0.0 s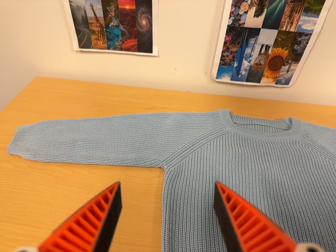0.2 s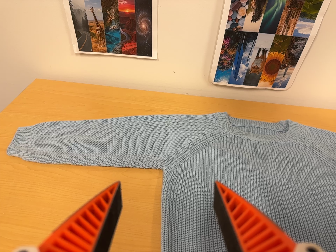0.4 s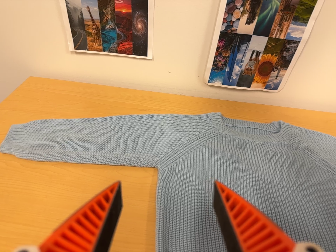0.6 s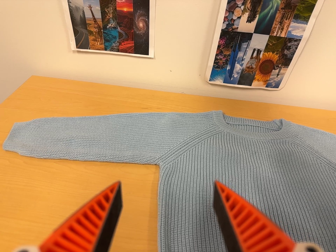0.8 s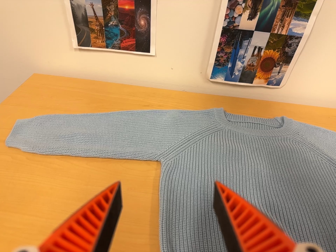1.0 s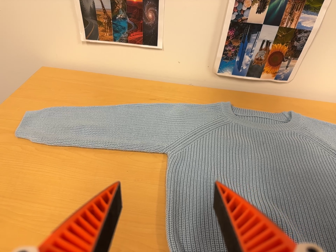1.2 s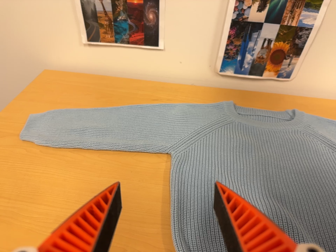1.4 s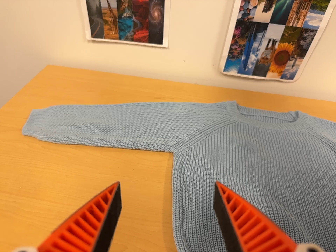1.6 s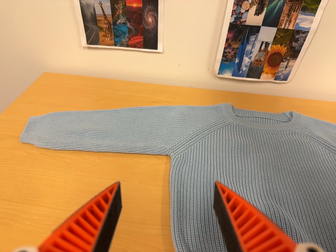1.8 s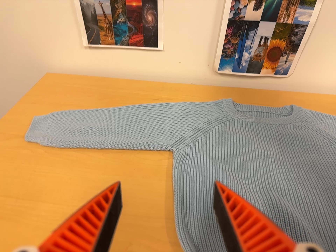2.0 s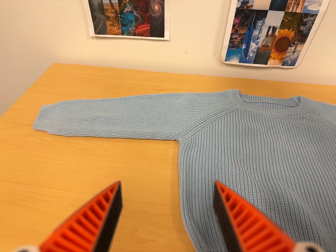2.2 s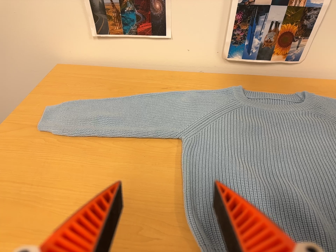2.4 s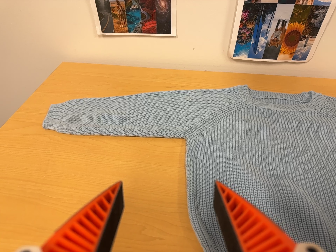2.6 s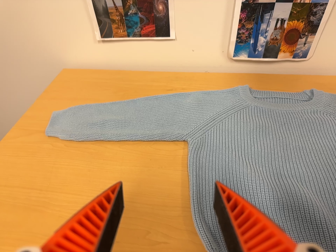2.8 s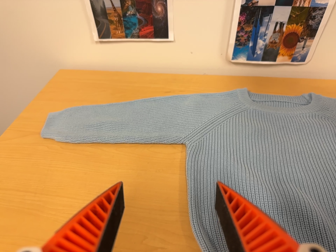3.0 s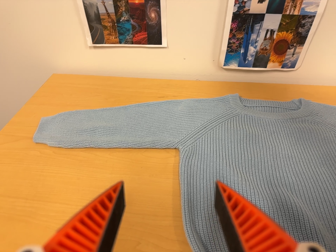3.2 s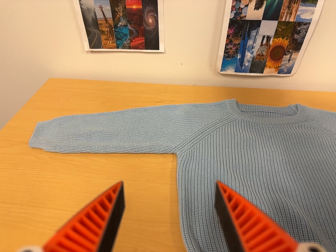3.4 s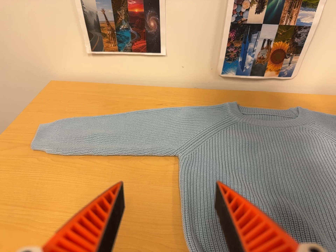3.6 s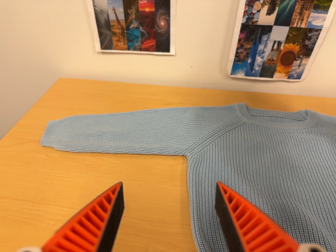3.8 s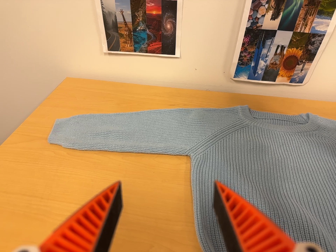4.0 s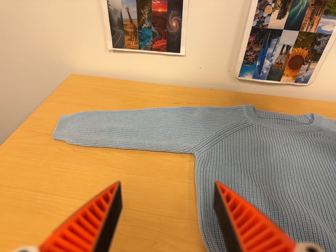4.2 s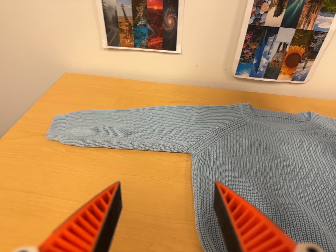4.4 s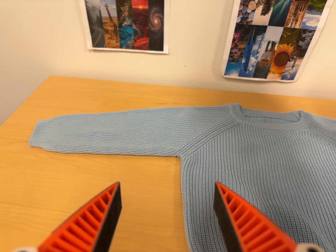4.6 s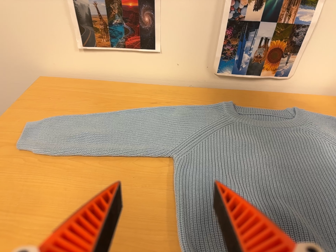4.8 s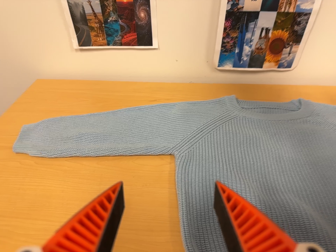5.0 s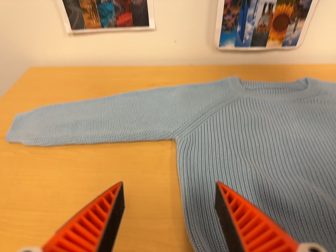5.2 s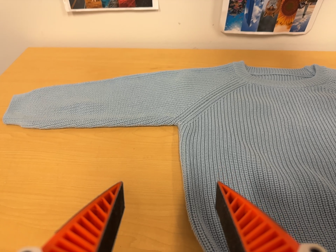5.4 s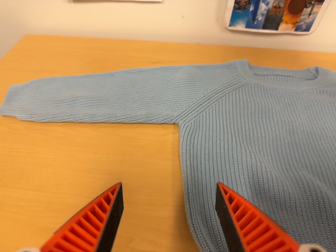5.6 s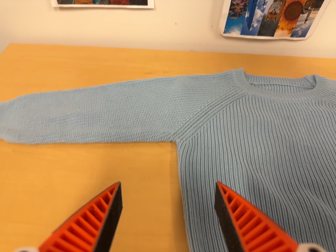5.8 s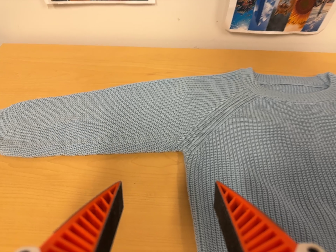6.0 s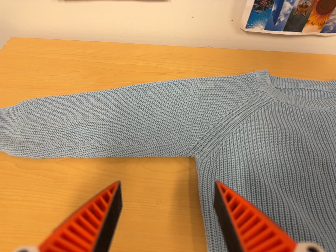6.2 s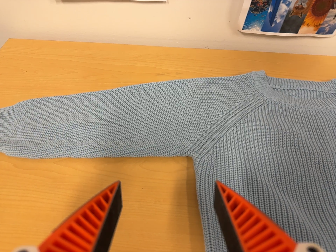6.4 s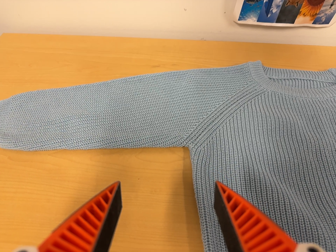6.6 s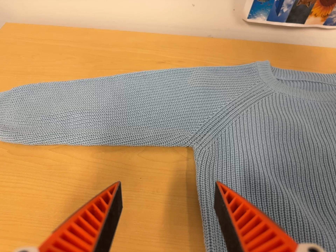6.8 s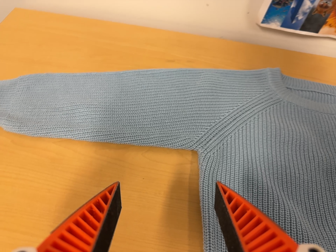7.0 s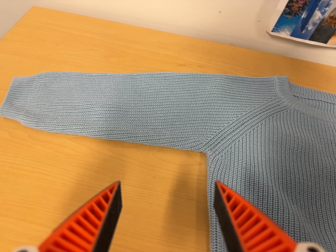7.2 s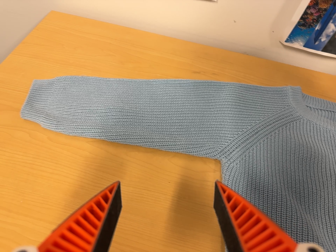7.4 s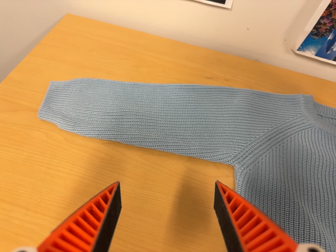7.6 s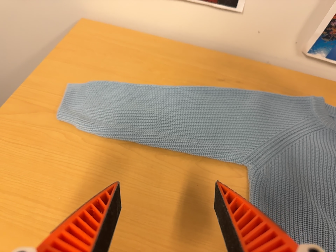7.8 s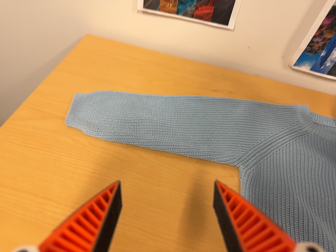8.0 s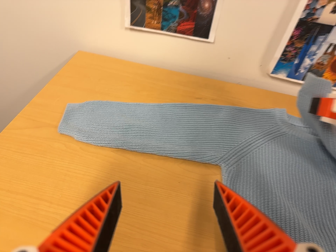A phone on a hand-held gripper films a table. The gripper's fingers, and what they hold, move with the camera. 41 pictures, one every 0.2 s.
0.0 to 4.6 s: The camera shifts only a little, or ends up much as it began.
4.6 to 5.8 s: The camera travels forward and toward the top of its view, about 12 cm, so what stands in front looms larger. Its aim tips toward the bottom of its view by about 10 degrees.
5.8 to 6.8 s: The camera shifts only a little, or ends up much as it began.
6.8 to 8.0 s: The camera travels backward and to its left, about 12 cm, so what stands in front gets smaller. Its aim tips toward the top of its view by about 10 degrees, and the scene shifts downward.
The film runs forward here.
